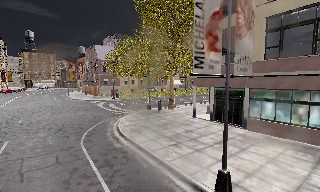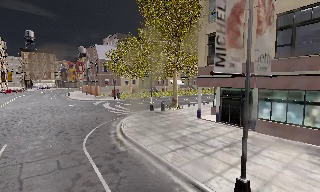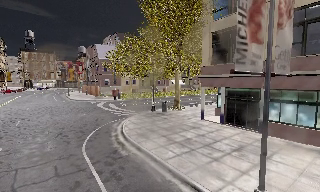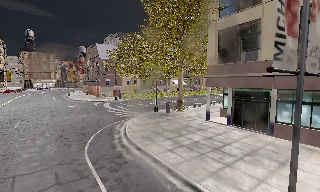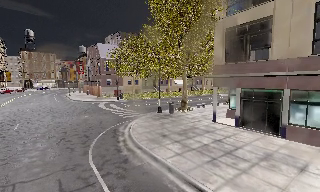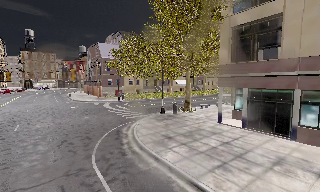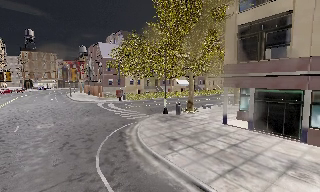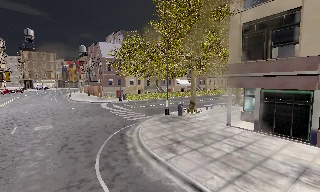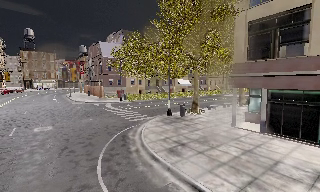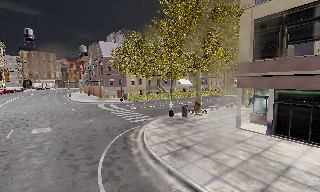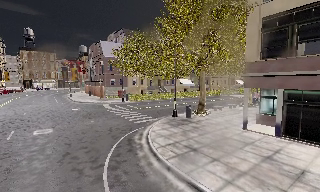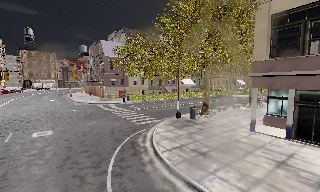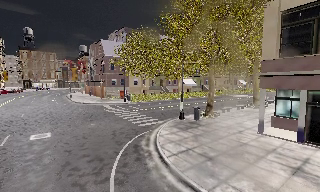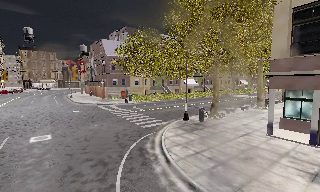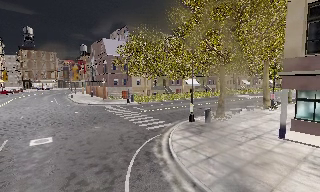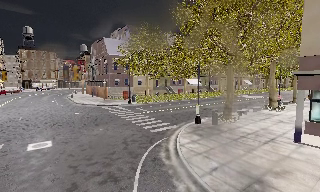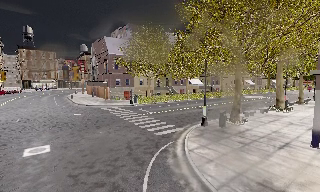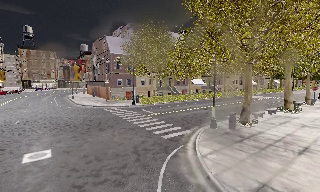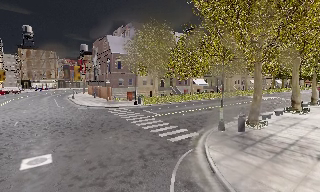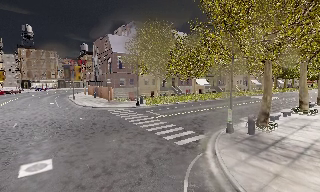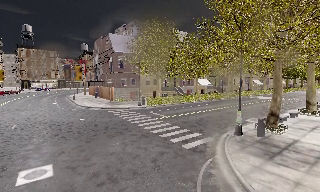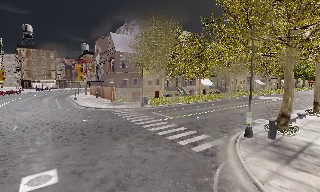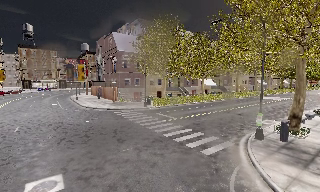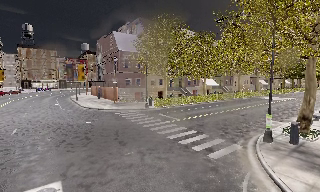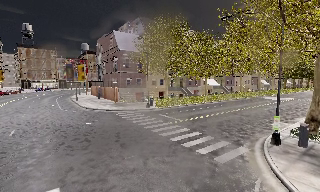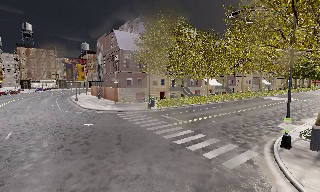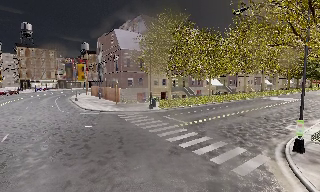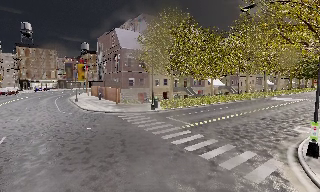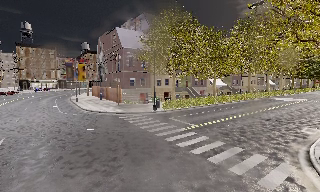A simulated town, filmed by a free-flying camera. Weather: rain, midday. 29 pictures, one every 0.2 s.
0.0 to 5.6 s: The camera travels forward and to its left, about 15 m, so what stands in front looms larger.
The film runs forward here.
